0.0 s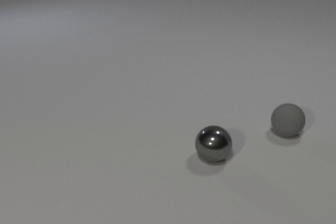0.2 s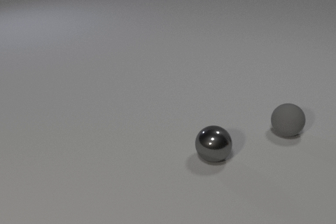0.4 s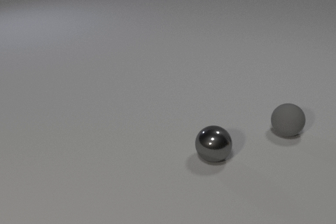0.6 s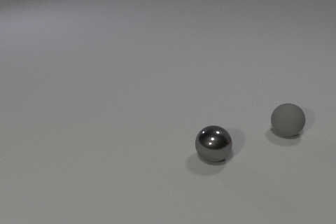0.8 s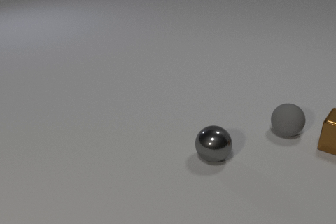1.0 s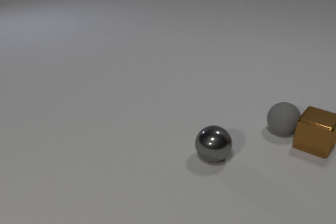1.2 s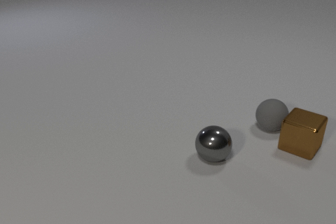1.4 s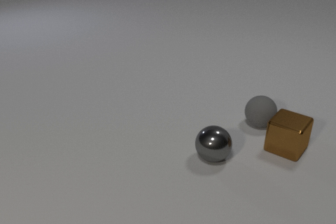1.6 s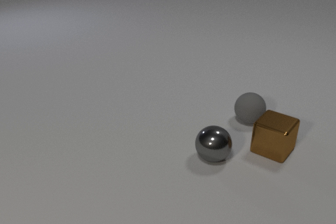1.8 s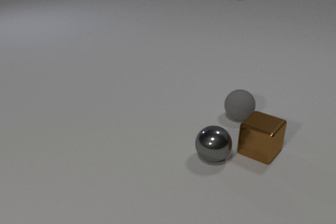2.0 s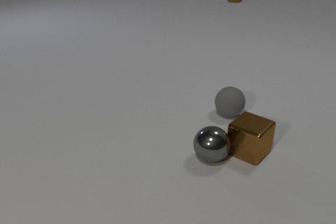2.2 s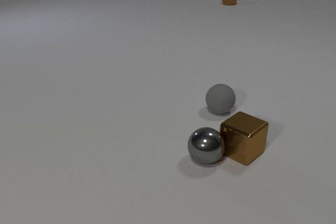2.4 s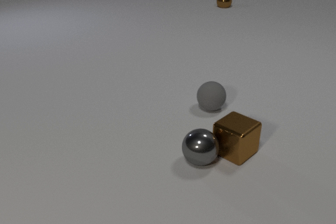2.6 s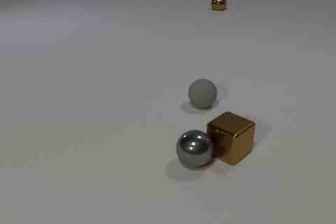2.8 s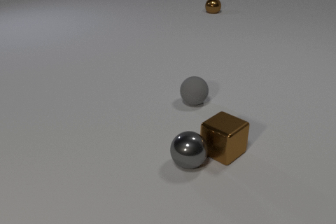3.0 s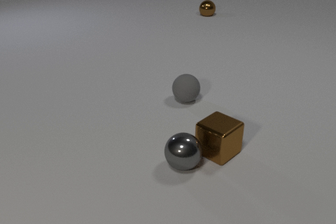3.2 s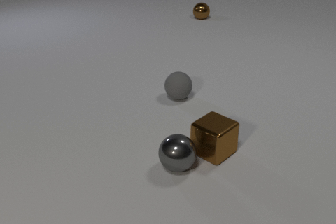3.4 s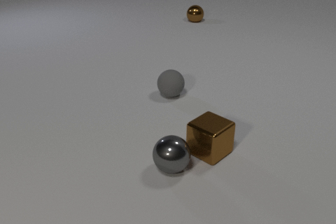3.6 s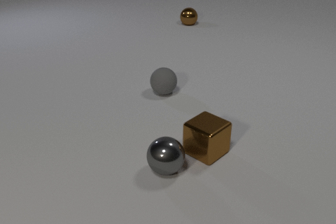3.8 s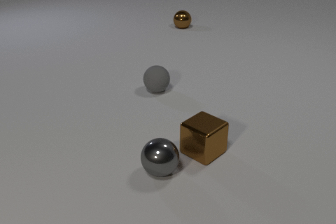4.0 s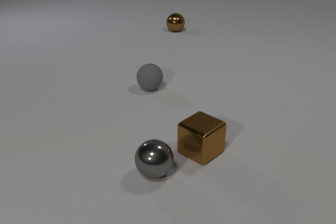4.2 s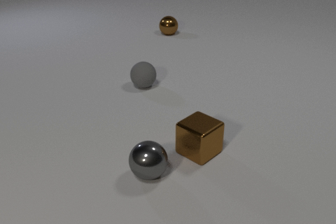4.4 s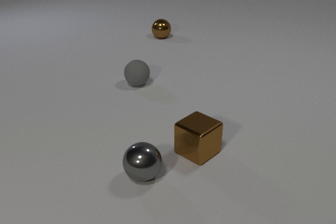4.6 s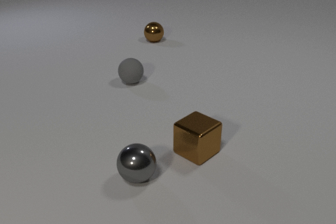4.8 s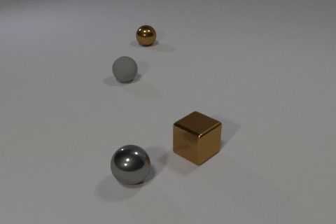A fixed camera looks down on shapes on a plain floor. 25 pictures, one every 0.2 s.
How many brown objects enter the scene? 2.
How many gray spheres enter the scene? 0.
How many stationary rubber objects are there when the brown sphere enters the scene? 0.
0.0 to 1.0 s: The brown metal cube comes in at the right edge, slides to the left. The brown metal cube and the gray rubber sphere collide.
1.0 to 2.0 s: The brown metal cube slides to the left and toward the camera. The gray rubber sphere rolls to the left and away from the camera. The brown metal sphere comes in at the top edge, rolls toward the camera and to the left. The brown metal cube and the gray metal sphere collide.
2.0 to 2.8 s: The brown metal cube slides to the left. The gray rubber sphere rolls to the left and away from the camera. The gray metal sphere rolls to the left and toward the camera. The brown metal sphere rolls toward the camera and to the left.
2.8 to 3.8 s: The brown metal cube slides to the left. The gray rubber sphere rolls to the left and away from the camera. The gray metal sphere rolls to the left and toward the camera. The brown metal sphere rolls toward the camera and to the left.
3.8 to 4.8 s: The gray rubber sphere rolls to the left and away from the camera. The gray metal sphere rolls to the left. The brown metal sphere rolls toward the camera and to the left.
